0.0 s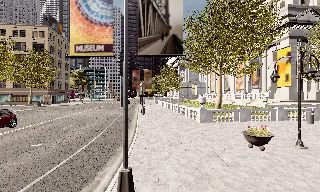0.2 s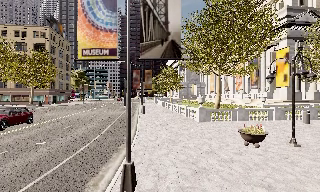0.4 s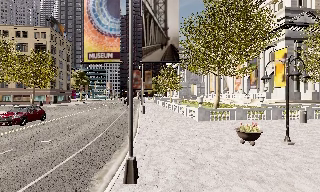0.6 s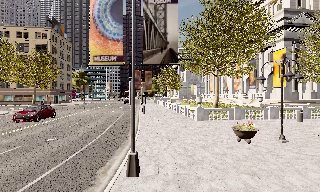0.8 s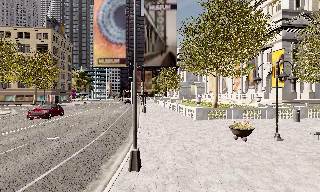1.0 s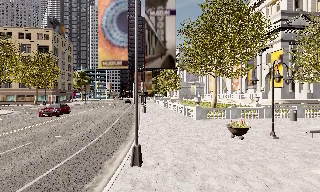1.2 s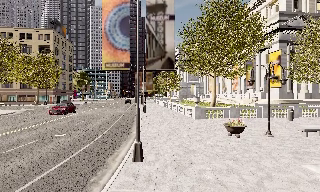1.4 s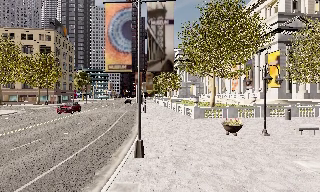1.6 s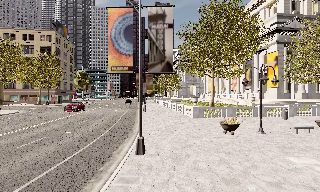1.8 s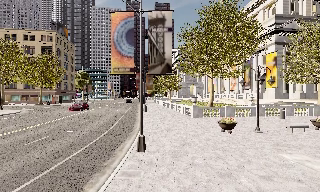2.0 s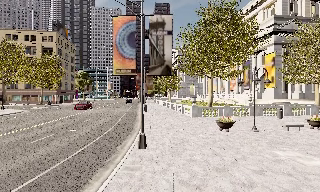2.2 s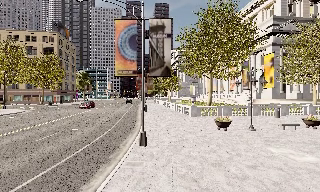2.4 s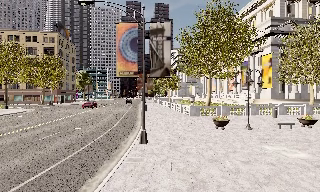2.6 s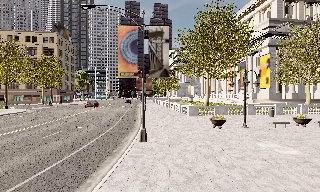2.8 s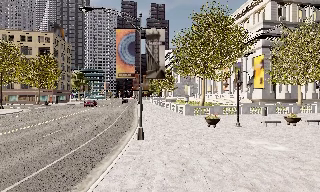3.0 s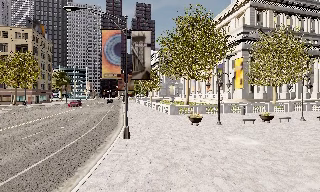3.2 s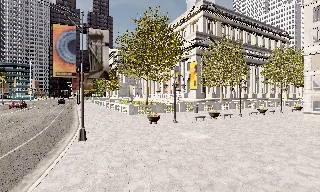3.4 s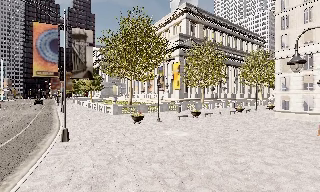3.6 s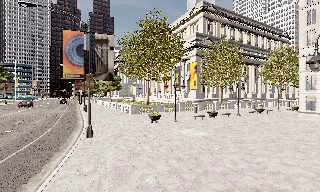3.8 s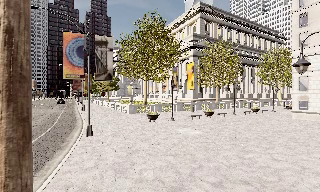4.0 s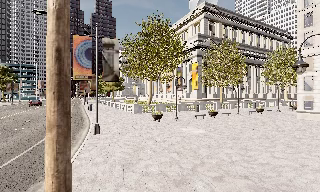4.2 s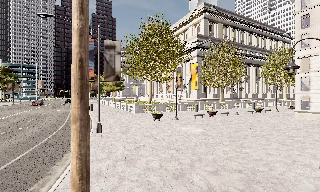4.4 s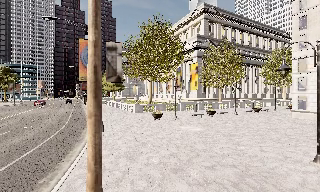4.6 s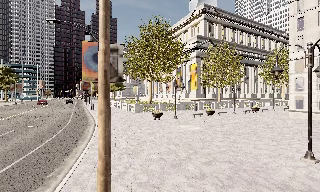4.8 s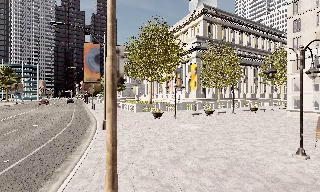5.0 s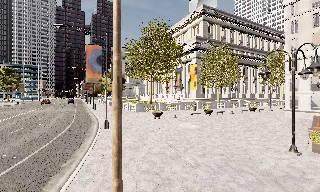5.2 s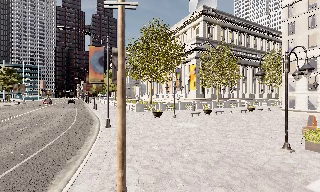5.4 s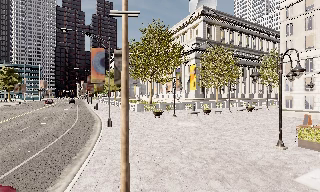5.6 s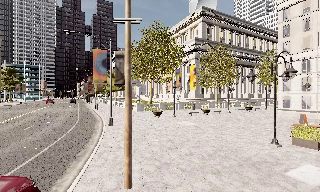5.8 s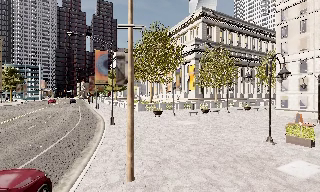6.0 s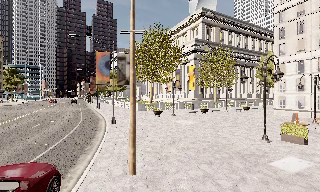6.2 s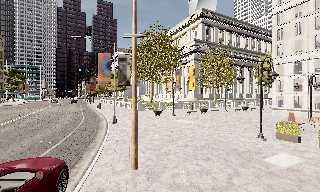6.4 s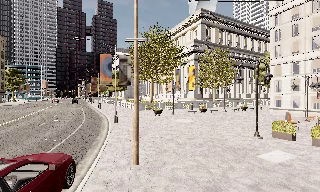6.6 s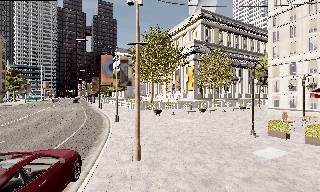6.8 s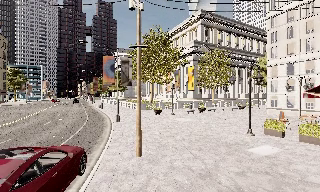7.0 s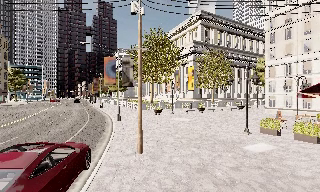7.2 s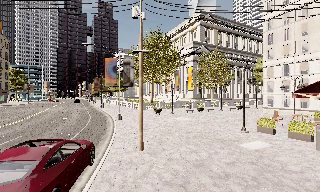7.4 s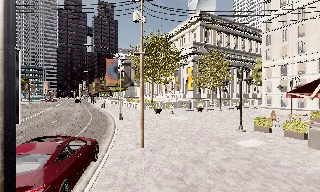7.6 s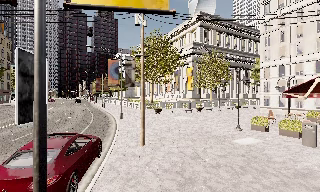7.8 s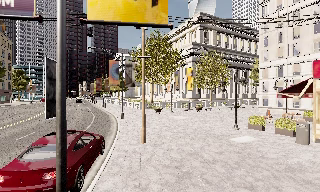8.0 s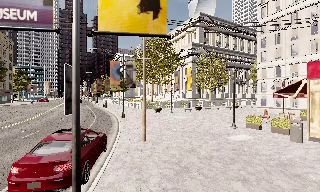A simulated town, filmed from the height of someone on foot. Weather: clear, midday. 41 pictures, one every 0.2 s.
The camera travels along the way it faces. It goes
backward.
0.0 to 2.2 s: The camera travels backward, about 4 m, so what stands in front gets smaller.
2.2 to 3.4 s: The scene slides to the left, as the camera pans about 25 degrees to its right. It travels backward, about 2.5 m, so what stands in front gets smaller.
3.4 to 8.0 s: The camera travels backward, about 9 m, so what stands in front gets smaller.
The film runs backward here.
